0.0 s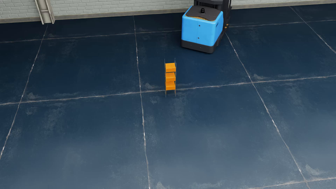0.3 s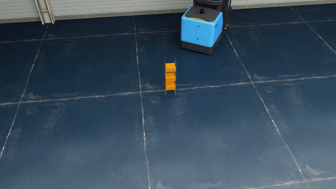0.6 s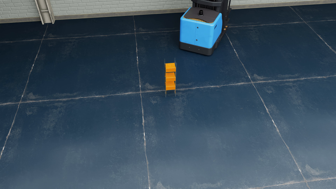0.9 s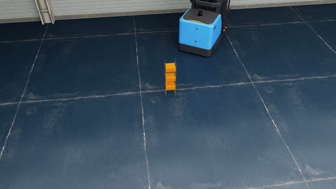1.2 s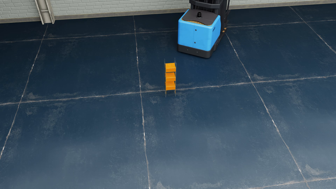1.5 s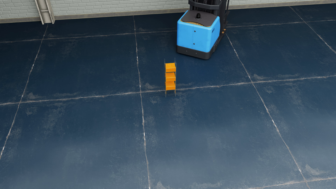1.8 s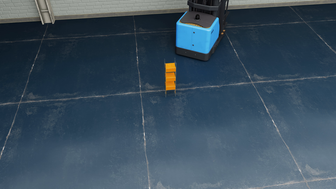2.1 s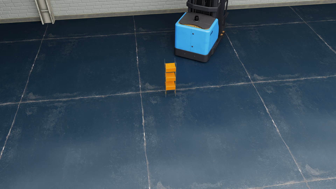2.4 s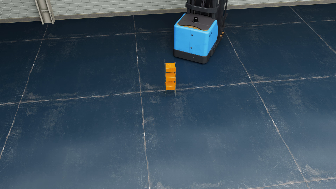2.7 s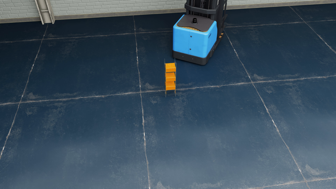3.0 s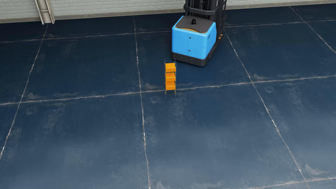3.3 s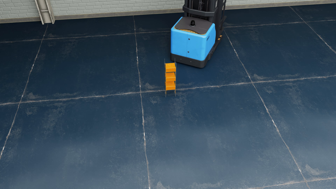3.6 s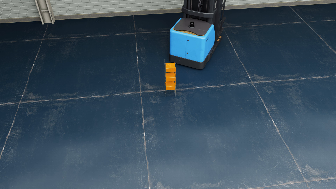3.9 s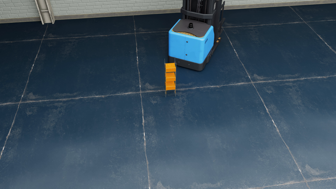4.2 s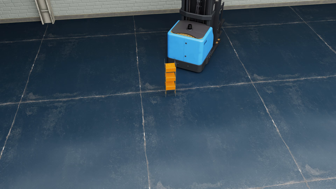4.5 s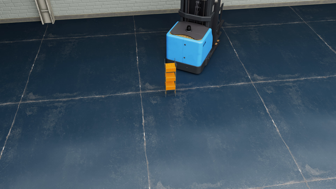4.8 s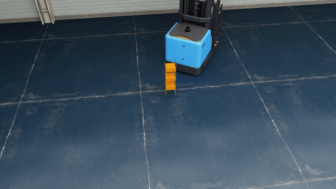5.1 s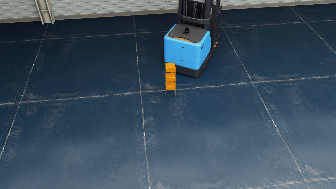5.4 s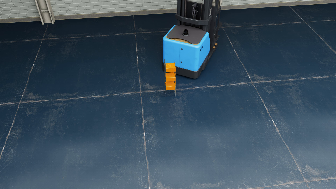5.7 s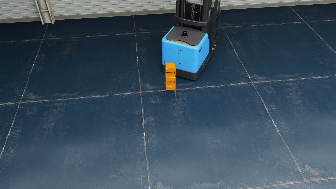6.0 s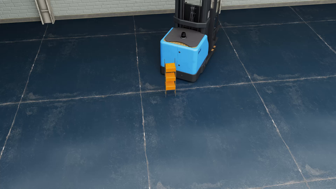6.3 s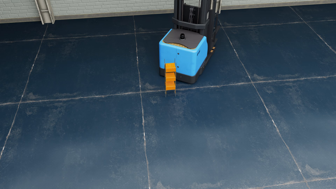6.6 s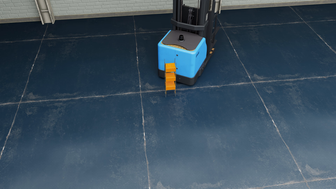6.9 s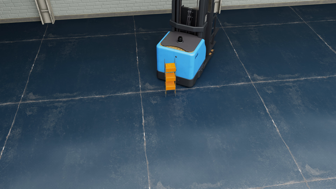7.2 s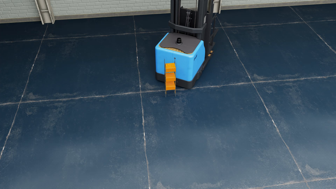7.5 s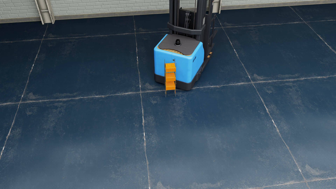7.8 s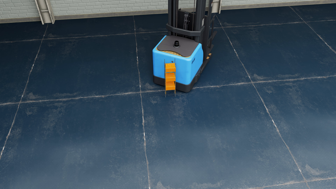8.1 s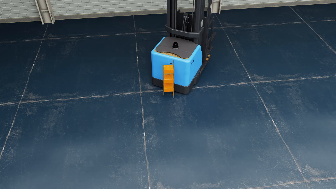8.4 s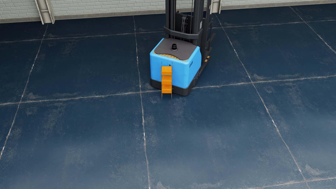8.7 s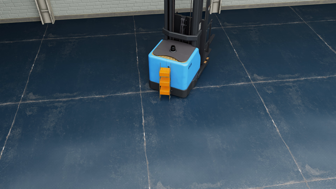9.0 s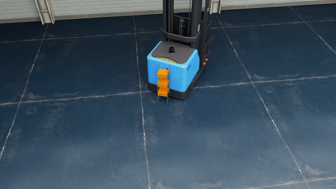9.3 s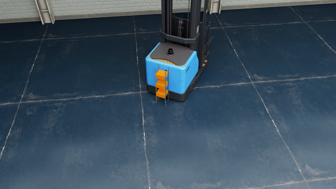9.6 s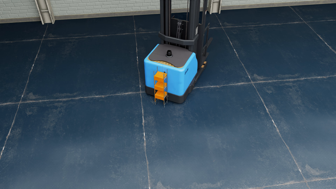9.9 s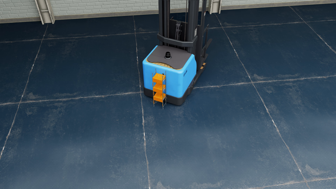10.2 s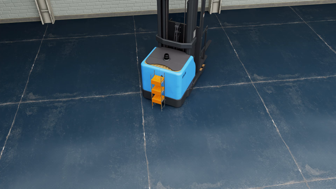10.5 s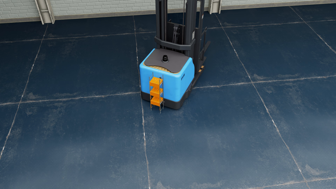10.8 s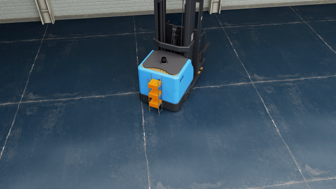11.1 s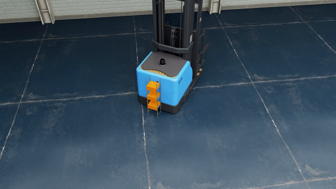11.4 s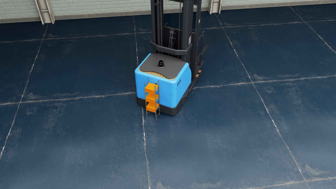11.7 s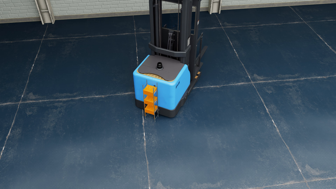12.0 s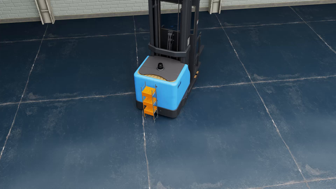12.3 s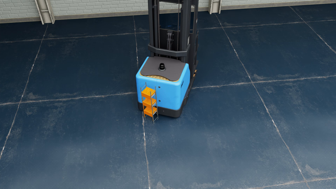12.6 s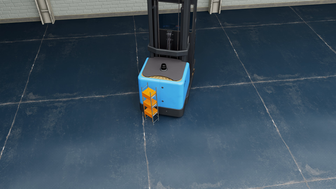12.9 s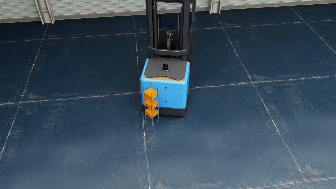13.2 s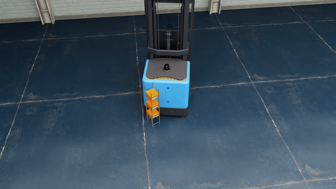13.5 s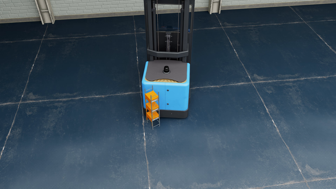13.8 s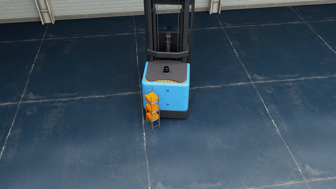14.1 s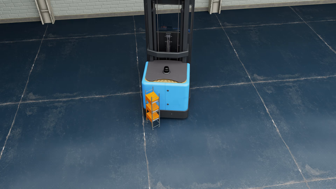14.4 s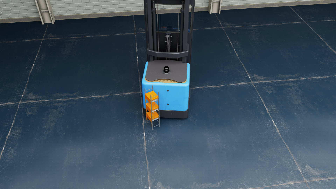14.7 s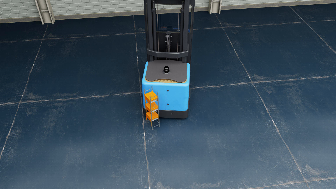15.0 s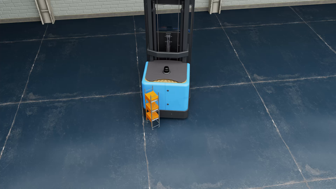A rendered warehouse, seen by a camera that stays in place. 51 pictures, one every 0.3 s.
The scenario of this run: A forklift runs into an object in its way.
